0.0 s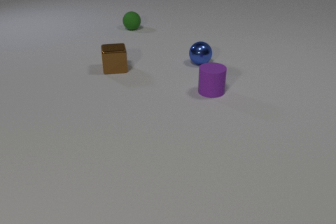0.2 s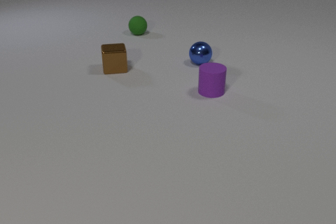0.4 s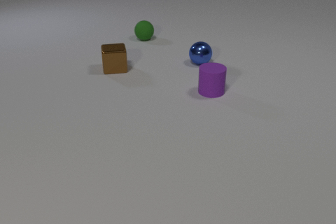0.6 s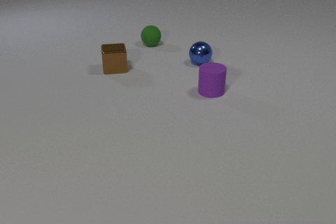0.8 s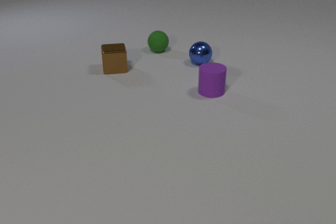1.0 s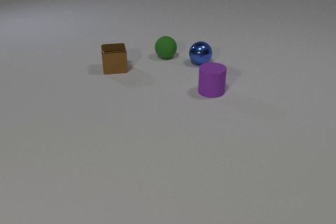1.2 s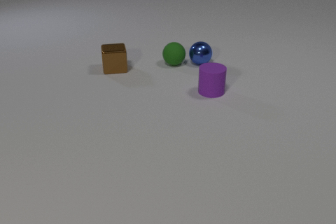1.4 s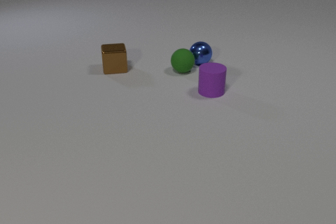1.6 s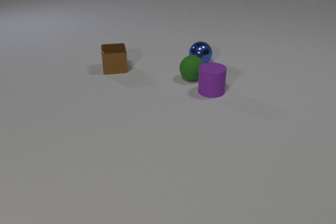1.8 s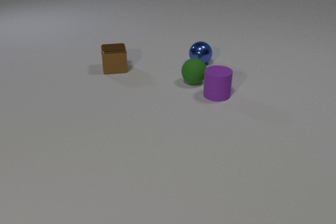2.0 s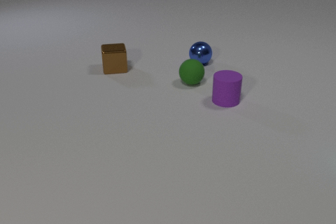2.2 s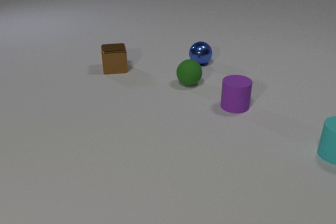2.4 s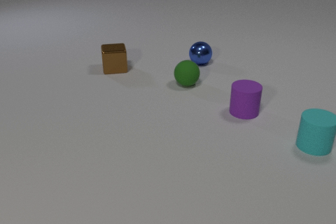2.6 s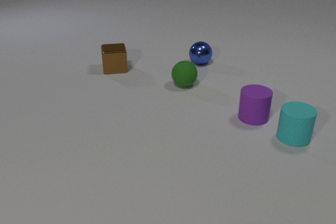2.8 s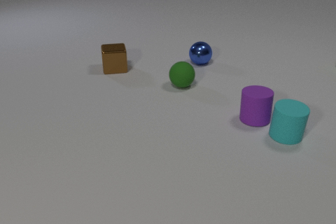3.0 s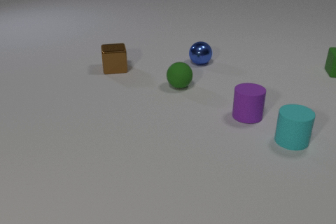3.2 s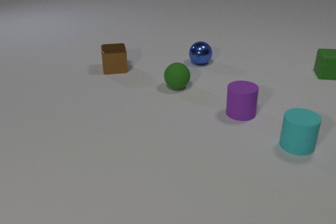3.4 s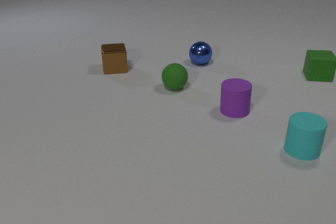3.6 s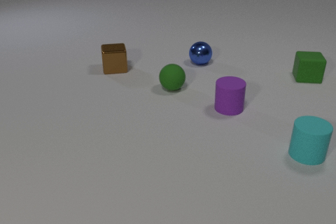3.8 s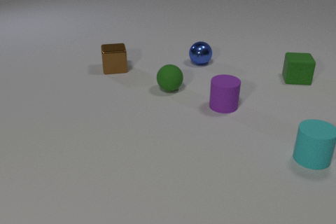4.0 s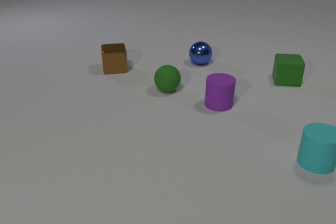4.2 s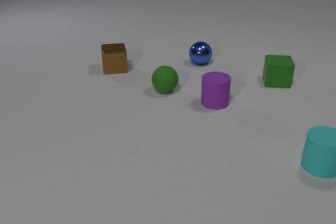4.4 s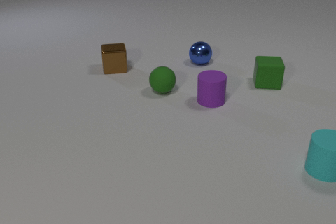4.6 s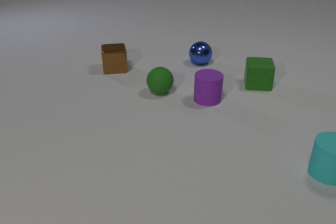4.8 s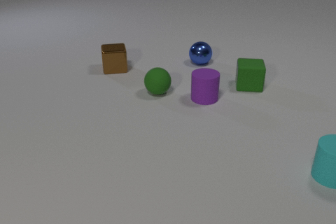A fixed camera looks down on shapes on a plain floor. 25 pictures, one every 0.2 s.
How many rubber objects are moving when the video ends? 4.
What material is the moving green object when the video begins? rubber.
Are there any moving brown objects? no.
0.0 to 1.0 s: The green rubber sphere rolls toward the camera.
1.0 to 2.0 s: The green rubber sphere rolls toward the camera and to the right. The purple rubber cylinder slides toward the camera and to the right. The green rubber sphere and the purple rubber cylinder collide.
2.0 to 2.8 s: The green rubber sphere rolls to the left and toward the camera. The purple rubber cylinder slides toward the camera and to the right. The cyan rubber cylinder comes in at the right edge, slides to the left. The purple rubber cylinder and the cyan rubber cylinder collide.
2.8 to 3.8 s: The green rubber sphere rolls to the left and toward the camera. The purple rubber cylinder slides to the left and away from the camera. The cyan rubber cylinder slides toward the camera and to the right. The green rubber cube slides to the left and toward the camera.
3.8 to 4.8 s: The green rubber sphere rolls to the left and toward the camera. The purple rubber cylinder slides to the left and away from the camera. The cyan rubber cylinder slides toward the camera and to the right. The green rubber cube slides to the left and toward the camera.
